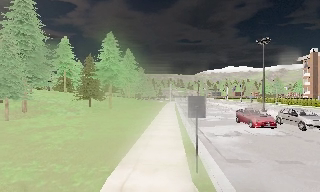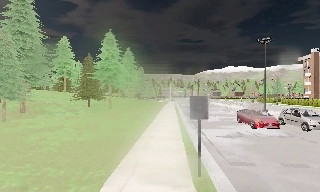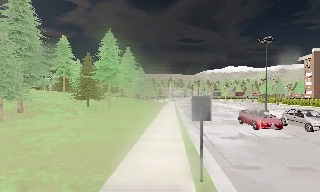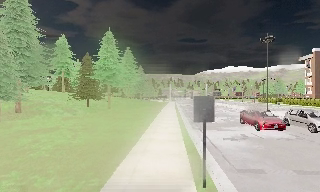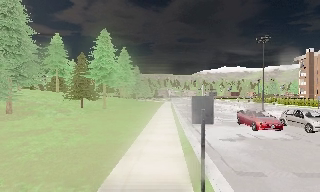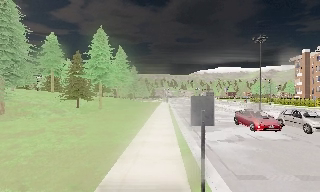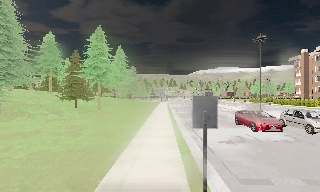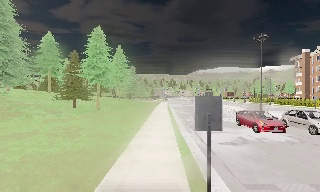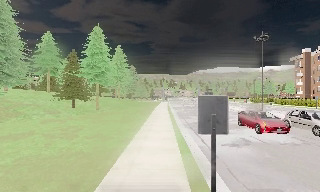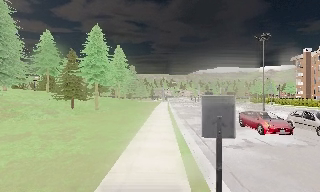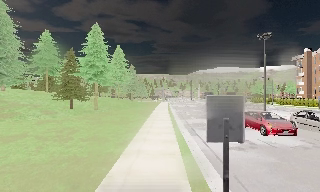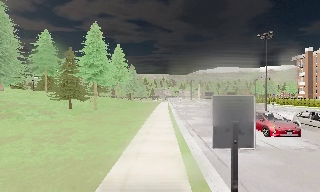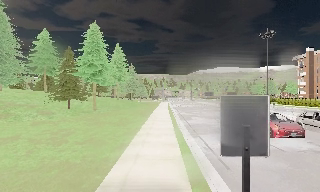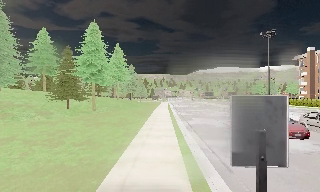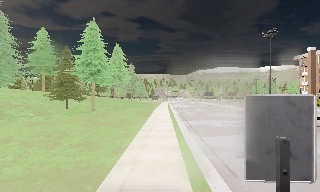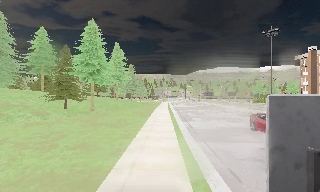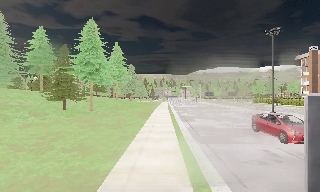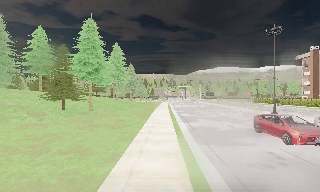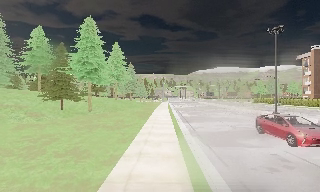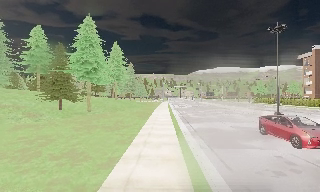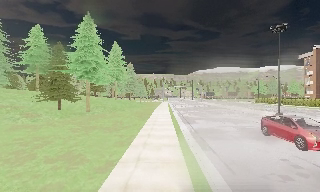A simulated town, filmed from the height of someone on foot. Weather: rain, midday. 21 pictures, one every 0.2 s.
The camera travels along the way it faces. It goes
forward.
0.0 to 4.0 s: The camera travels forward, about 6 m, so what stands in front looms larger.
The film runs forward here.
